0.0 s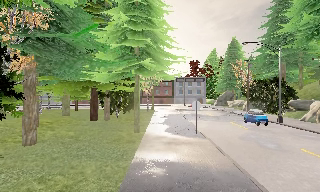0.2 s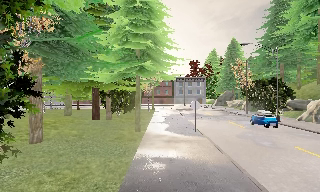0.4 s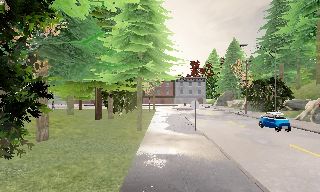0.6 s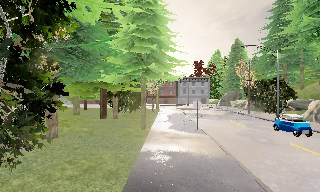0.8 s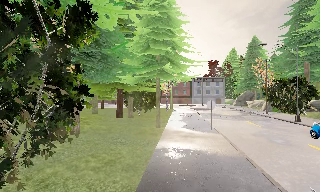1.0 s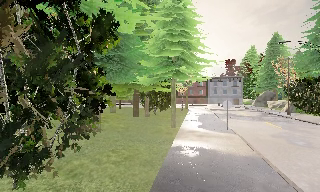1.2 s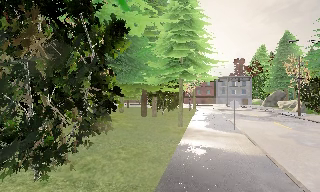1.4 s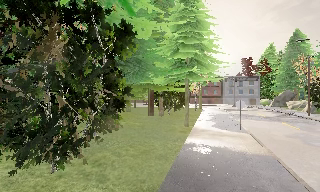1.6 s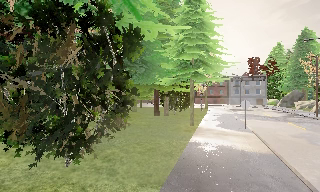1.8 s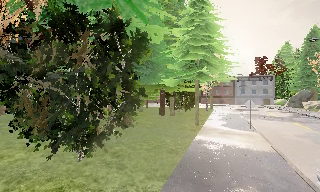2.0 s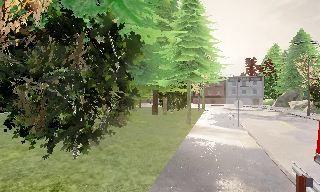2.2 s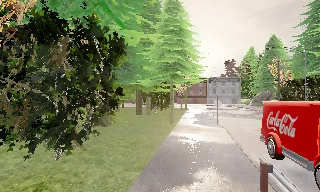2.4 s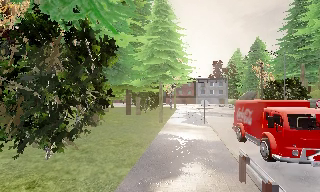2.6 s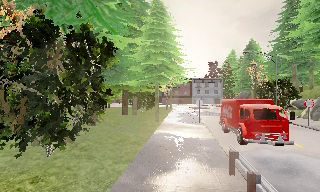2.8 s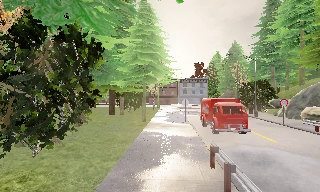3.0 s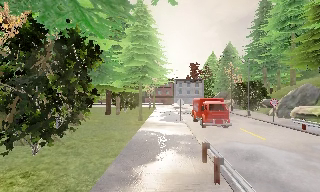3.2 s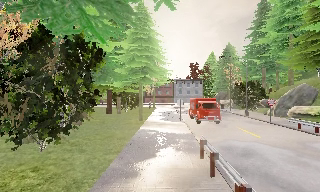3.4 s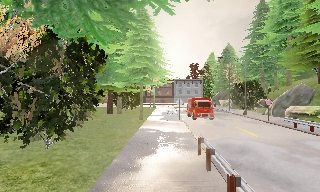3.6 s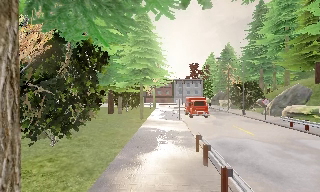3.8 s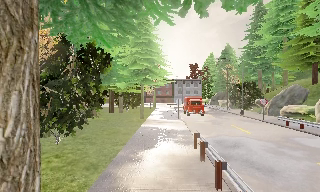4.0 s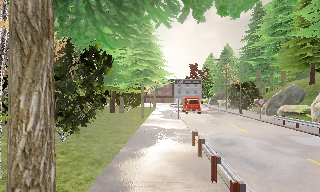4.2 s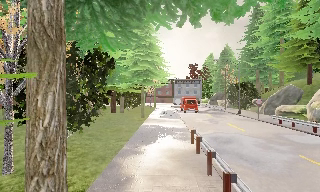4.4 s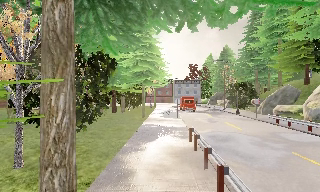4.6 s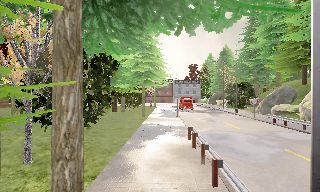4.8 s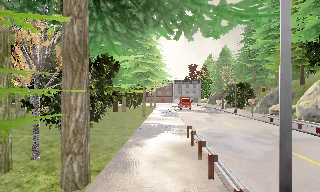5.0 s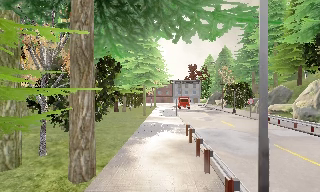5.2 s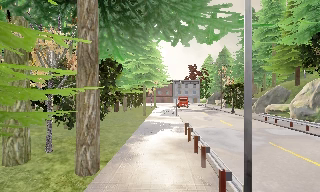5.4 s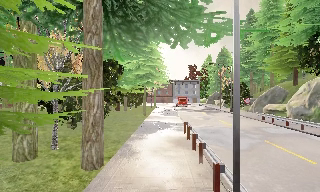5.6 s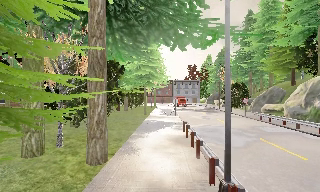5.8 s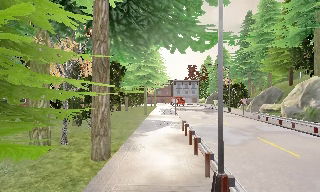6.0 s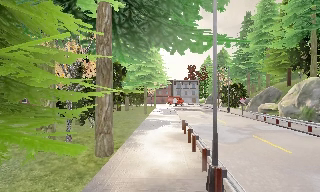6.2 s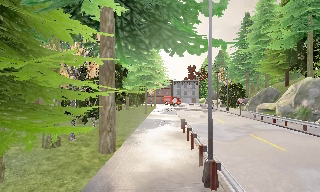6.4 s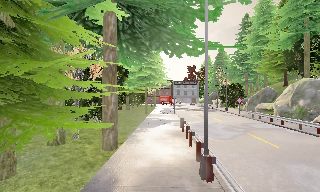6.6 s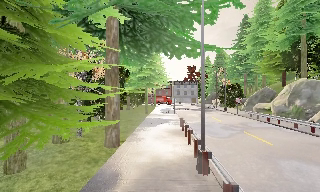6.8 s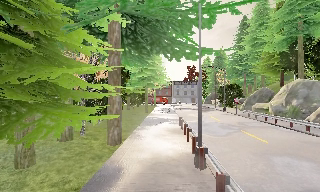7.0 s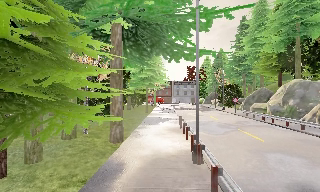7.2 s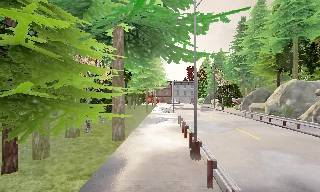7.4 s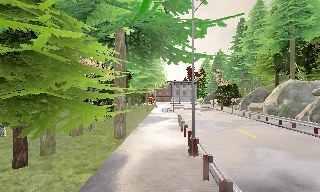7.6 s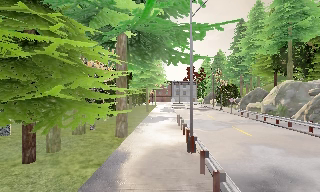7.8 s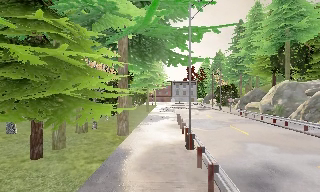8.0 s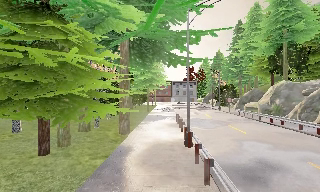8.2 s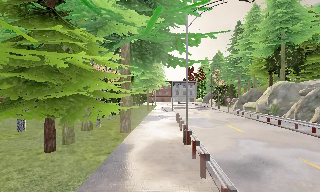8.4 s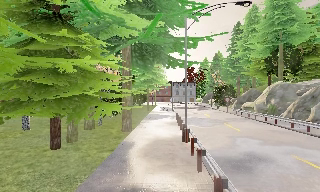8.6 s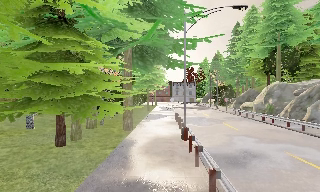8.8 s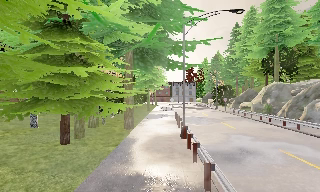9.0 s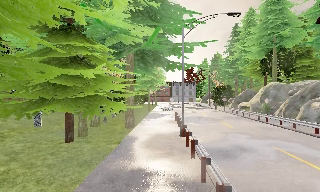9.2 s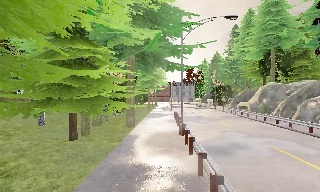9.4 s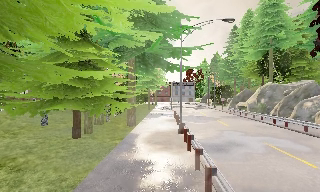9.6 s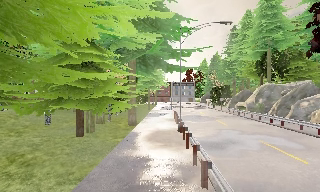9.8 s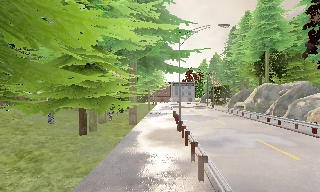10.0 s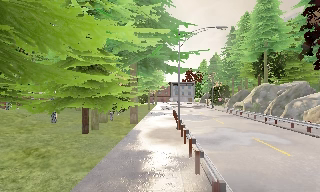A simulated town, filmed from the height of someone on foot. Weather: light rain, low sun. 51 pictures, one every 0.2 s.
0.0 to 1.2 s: The camera pans to its left, which is counterclockwise from overhead, by about 15 degrees. It travels backward, about 2 m, so what stands in front gets smaller.
1.2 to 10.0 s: The camera swings to its right by about 15 degrees, and the scene slides to the left. It travels backward, about 17 m, so what stands in front gets smaller.
The film runs backward here.
